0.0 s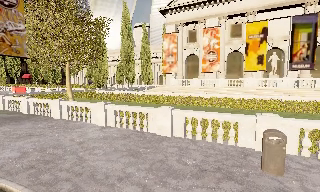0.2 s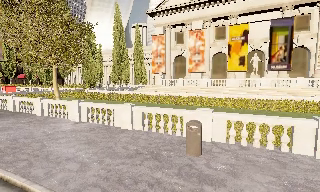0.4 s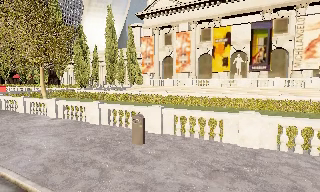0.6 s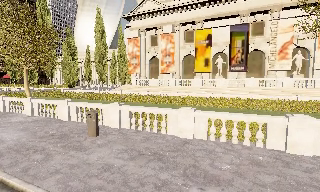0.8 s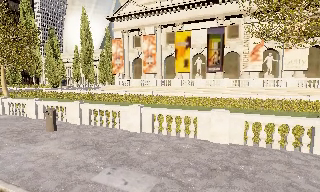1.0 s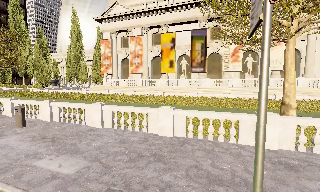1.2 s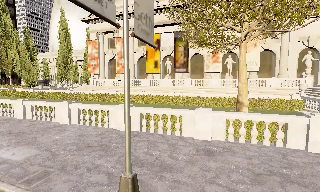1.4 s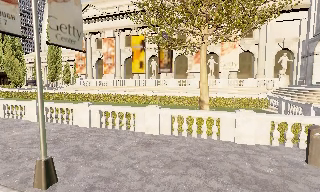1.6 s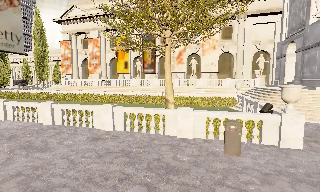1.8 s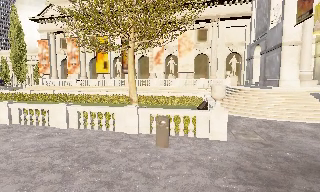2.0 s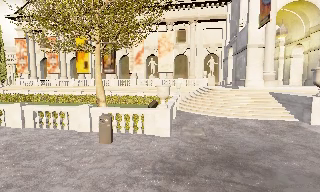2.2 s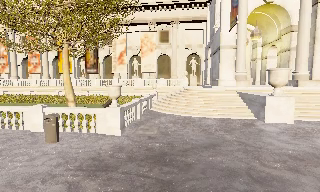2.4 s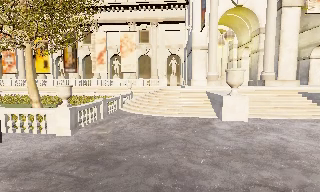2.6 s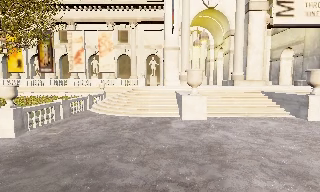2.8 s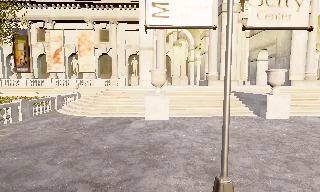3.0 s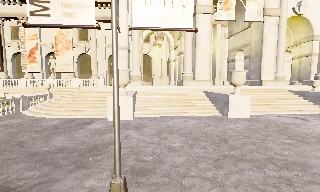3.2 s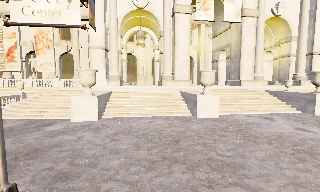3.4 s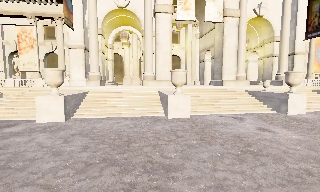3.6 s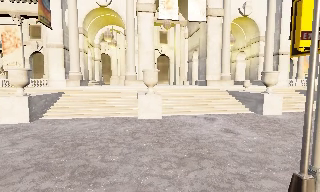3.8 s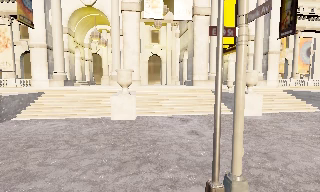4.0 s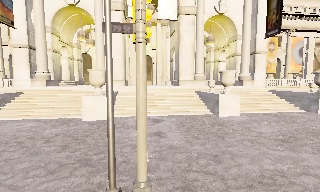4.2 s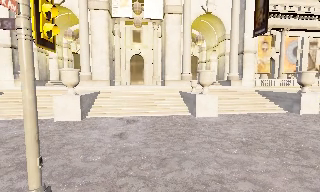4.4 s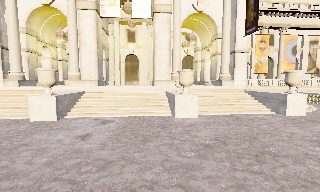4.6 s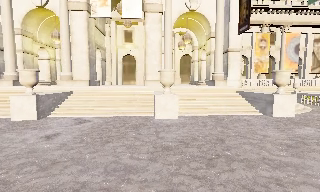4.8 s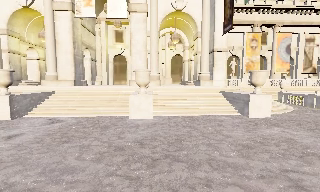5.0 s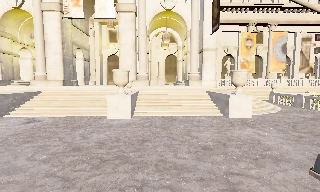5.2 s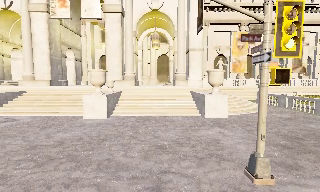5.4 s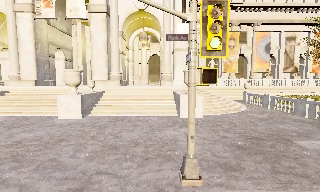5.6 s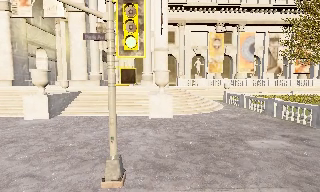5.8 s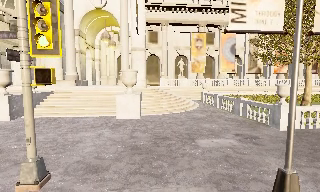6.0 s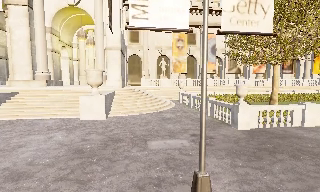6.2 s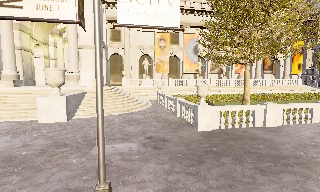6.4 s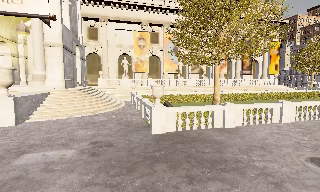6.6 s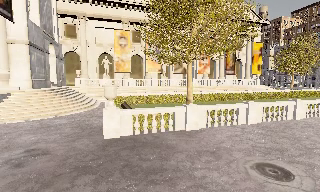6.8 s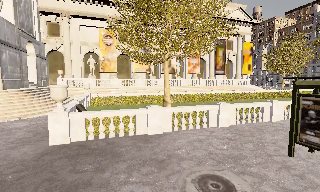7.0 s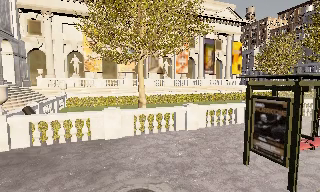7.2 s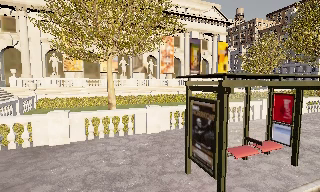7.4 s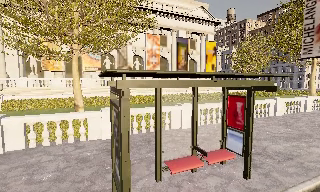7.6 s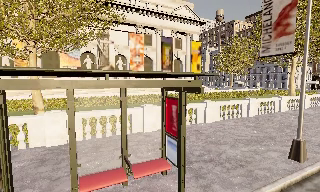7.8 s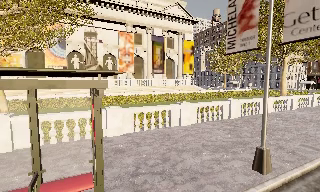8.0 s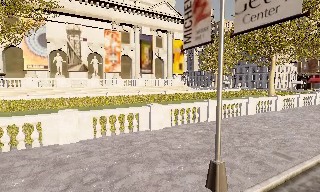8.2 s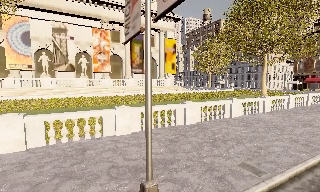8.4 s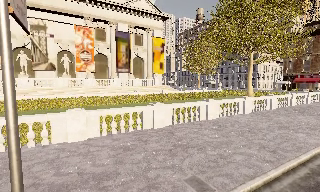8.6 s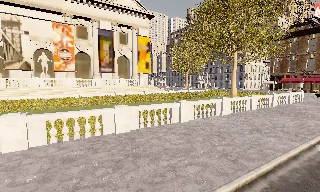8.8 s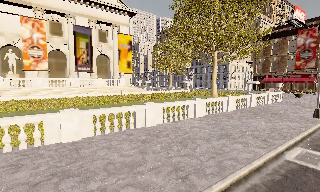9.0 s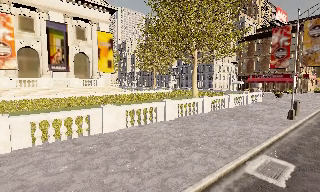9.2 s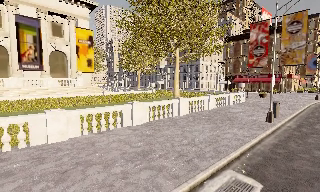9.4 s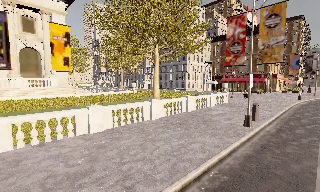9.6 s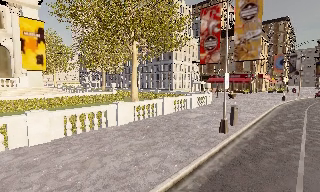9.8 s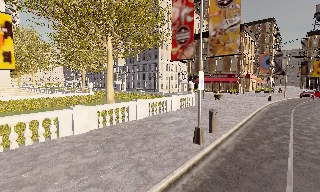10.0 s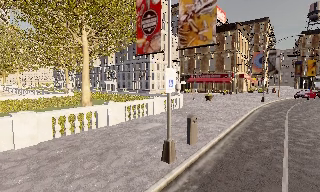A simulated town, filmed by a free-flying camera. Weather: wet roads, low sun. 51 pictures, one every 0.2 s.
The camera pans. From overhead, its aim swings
clockwise.
The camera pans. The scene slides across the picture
to the left.
0.0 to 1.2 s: The camera travels to its right and backward, about 14 m, so close, fixed things drift to the left.
1.2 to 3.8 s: The camera pans to its right, which is clockwise from overhead, by about 25 degrees. It travels to its right, about 25 m, so close, fixed things drift to the left.
3.8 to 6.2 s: The camera travels to its right, about 20 m, so close, fixed things drift to the left.
6.2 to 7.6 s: The camera swings to its right by about 15 degrees, and the scene slides to the left. It travels to its right, about 13 m, so close, fixed things drift to the left.
7.6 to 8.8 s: The camera travels to its right and forward, about 11 m, so close, fixed things drift to the left.
8.8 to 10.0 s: The camera pans to its right, which is clockwise from overhead, by about 15 degrees. It travels to its right and forward, about 11 m, so close, fixed things drift to the left.
The film runs backward here.
